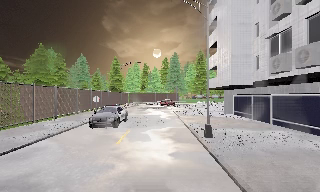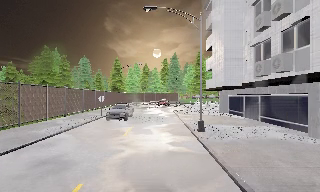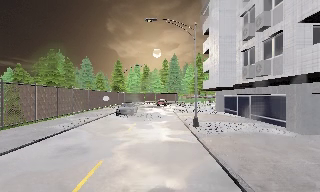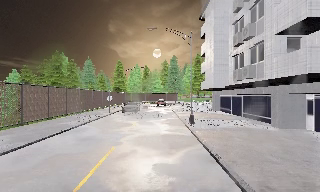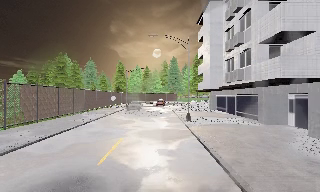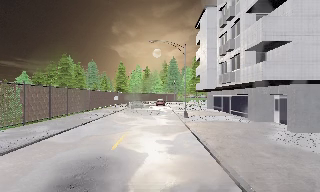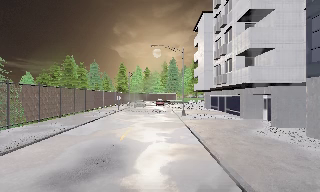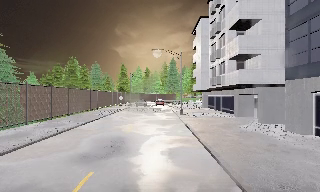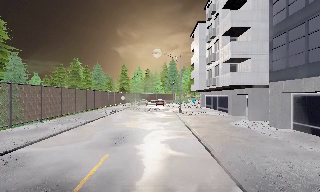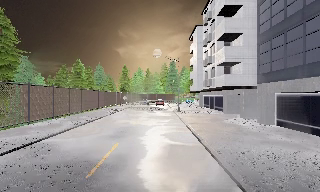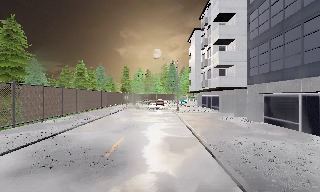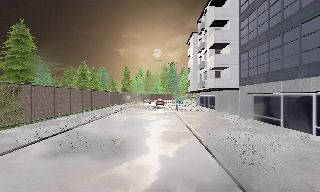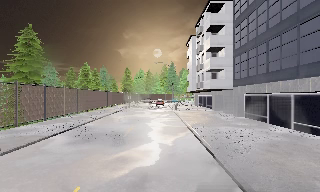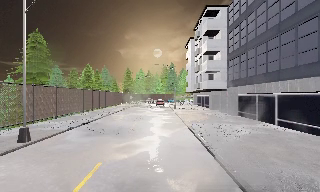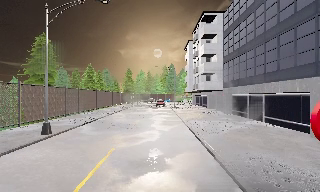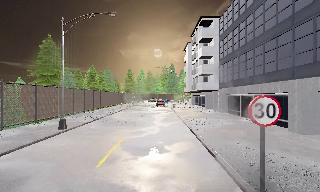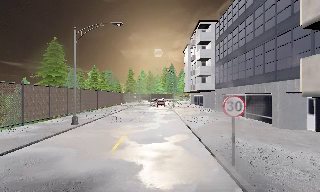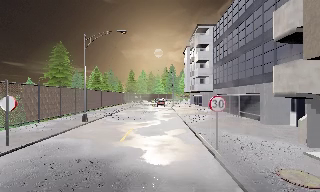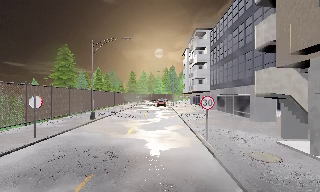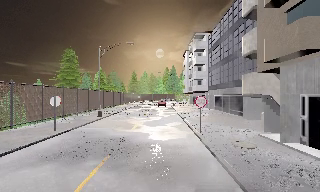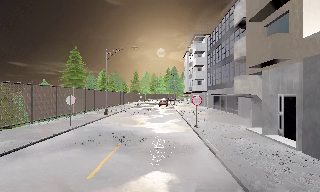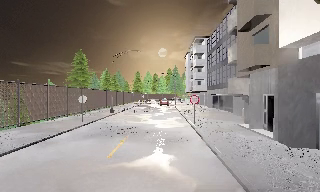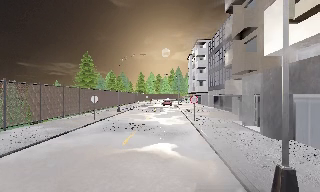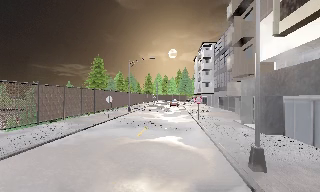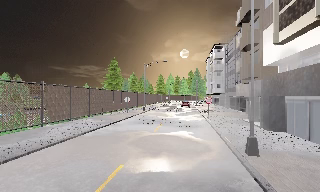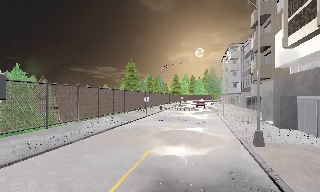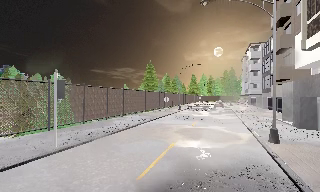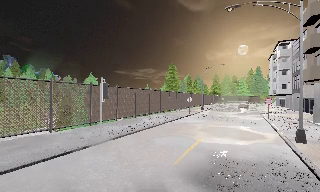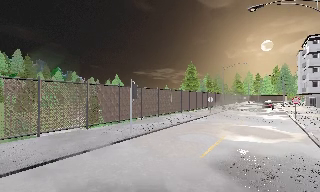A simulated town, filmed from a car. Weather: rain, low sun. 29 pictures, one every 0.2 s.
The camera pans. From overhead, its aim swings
counterclockwise.
The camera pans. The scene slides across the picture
to the right.
0.0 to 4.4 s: The camera travels backward, about 35 m, so what stands in front gets smaller.
4.4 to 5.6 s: The camera pans to its left, which is counterclockwise from overhead, by about 30 degrees. It travels backward, about 8 m. It loses speed.
The film runs backward here.
